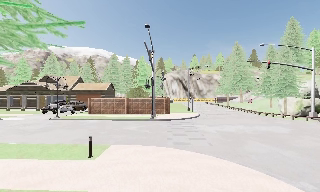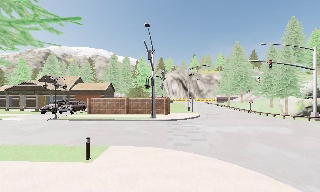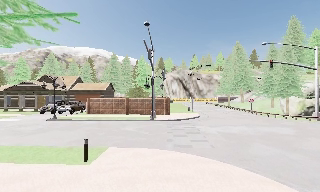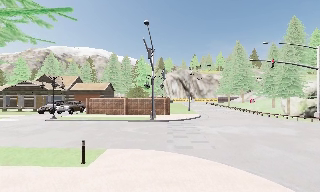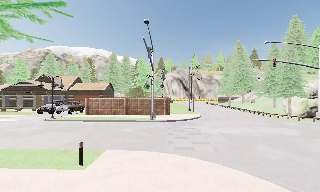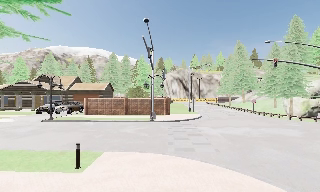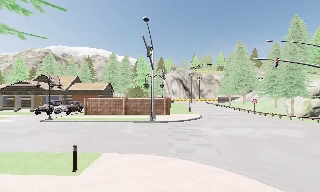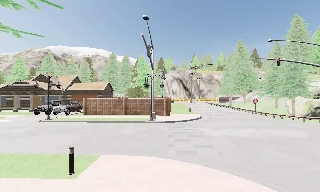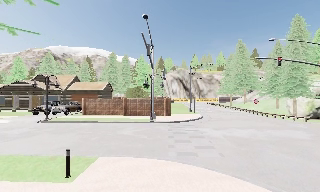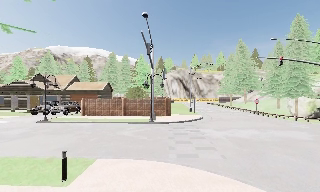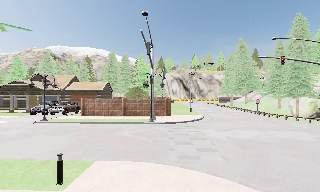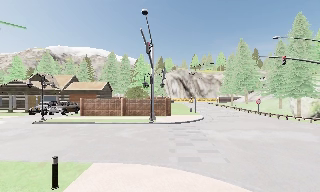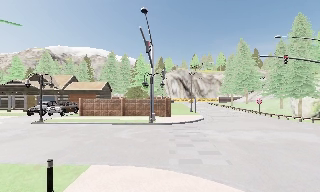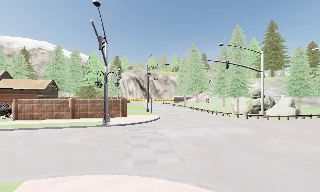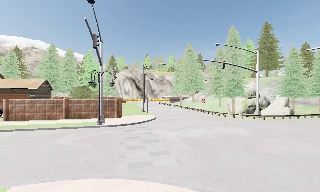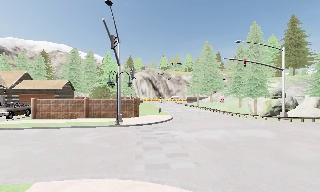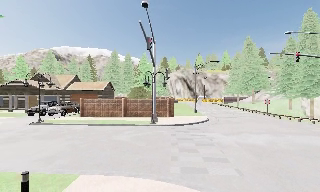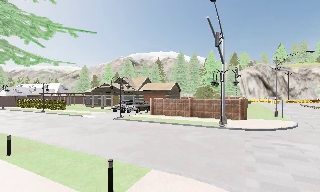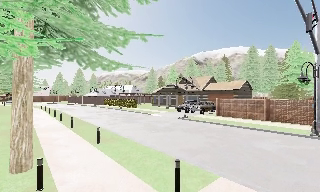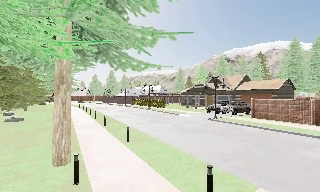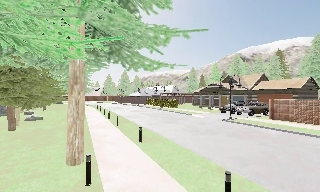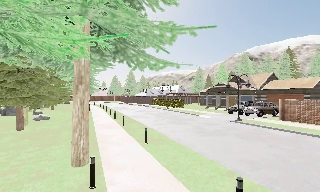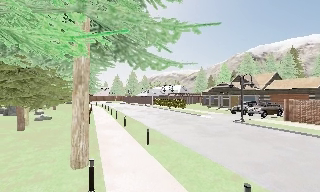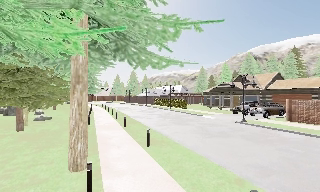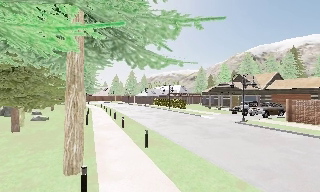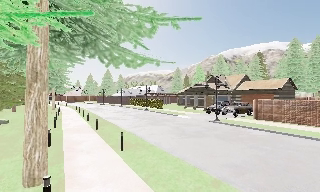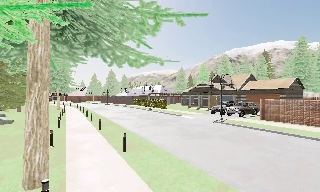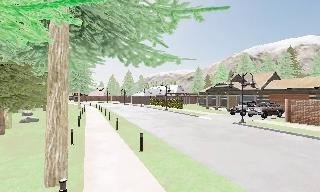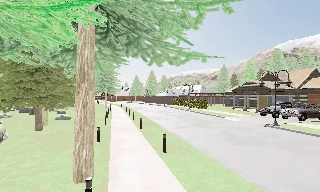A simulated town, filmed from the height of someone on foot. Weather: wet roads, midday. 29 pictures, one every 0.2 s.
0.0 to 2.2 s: The camera travels forward, about 2 m, so what stands in front looms larger.
2.2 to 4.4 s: The camera pans to its left, which is counterclockwise from overhead, by about 65 degrees. It travels forward, about 2 m.
4.4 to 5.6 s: The camera travels forward, about 1 m, so what stands in front looms larger.
The film runs forward here.
